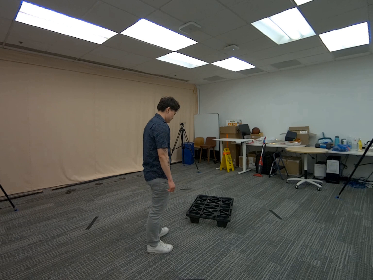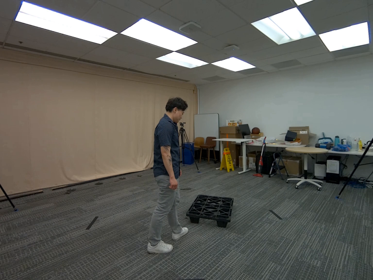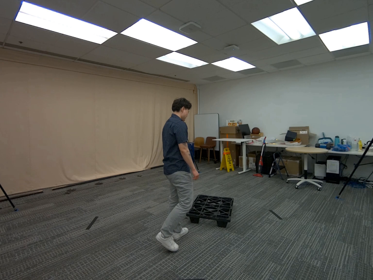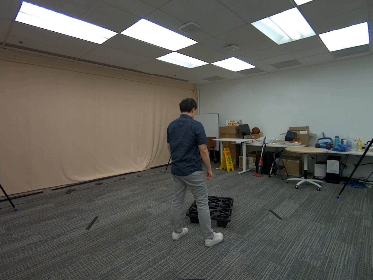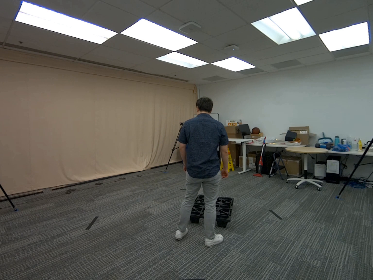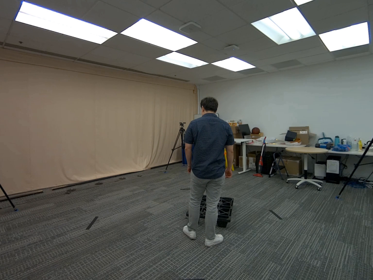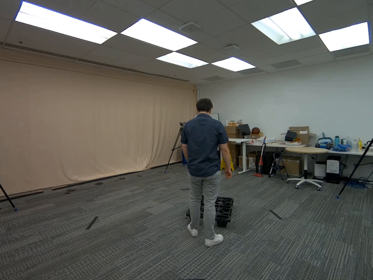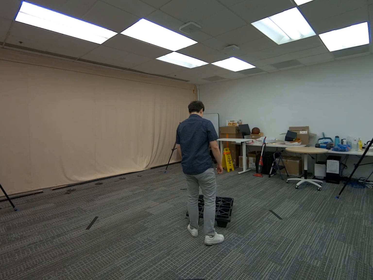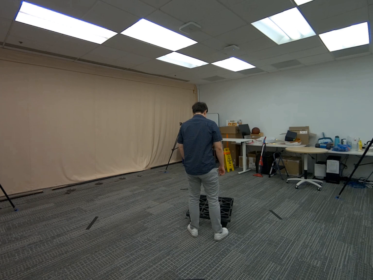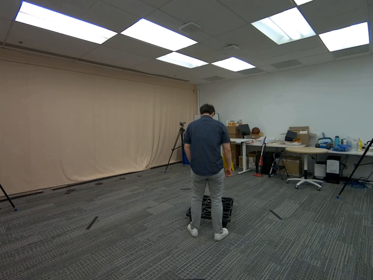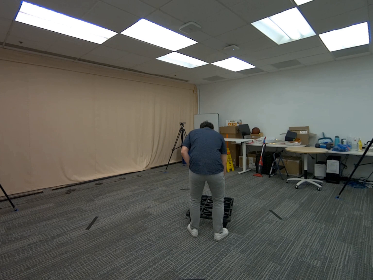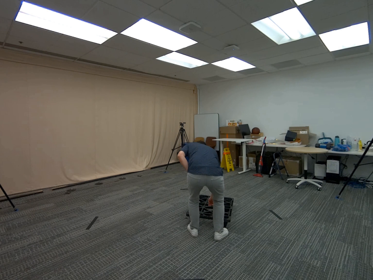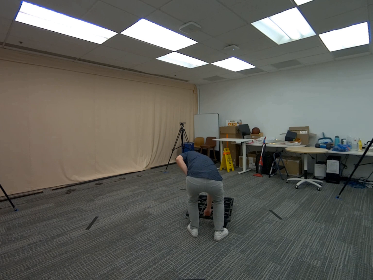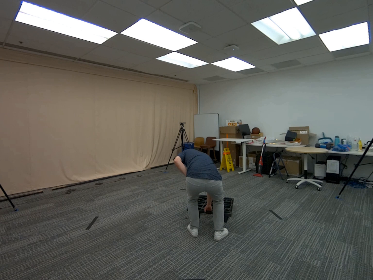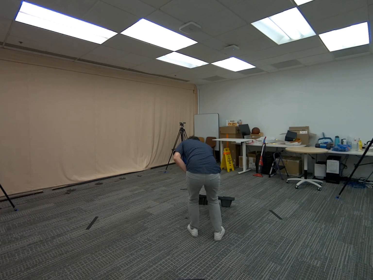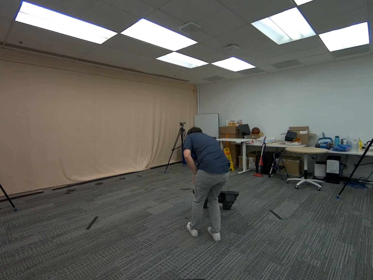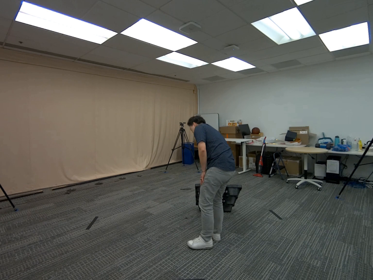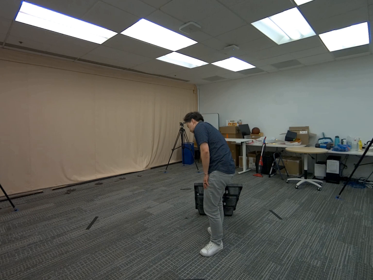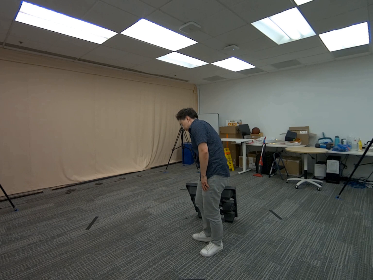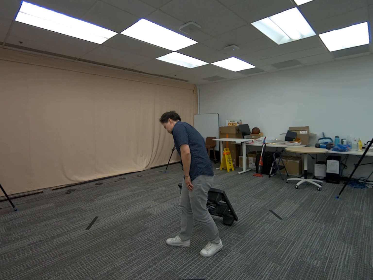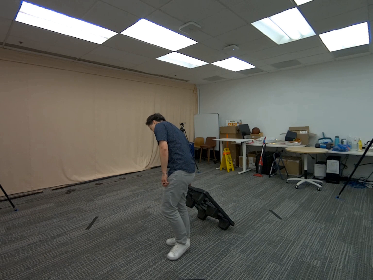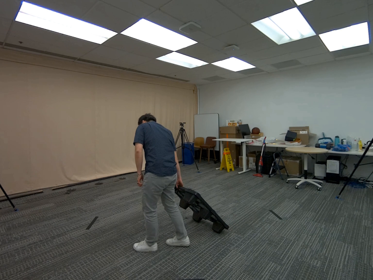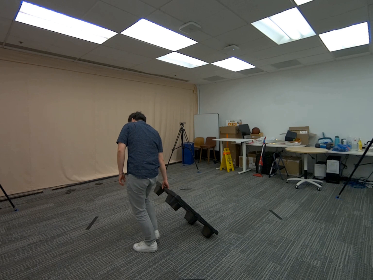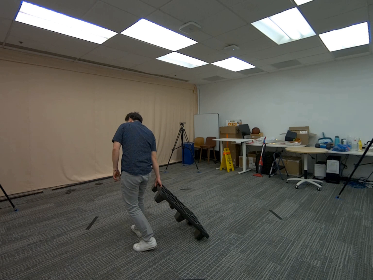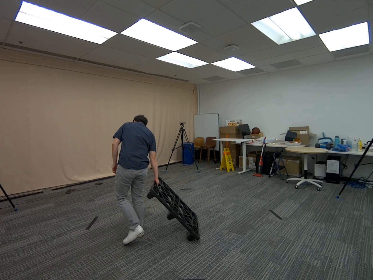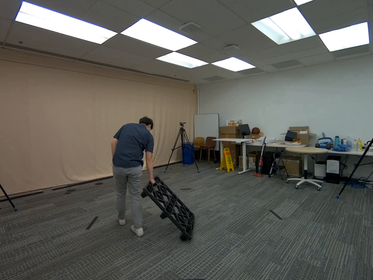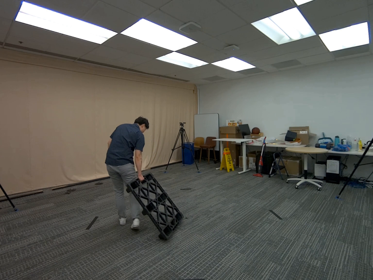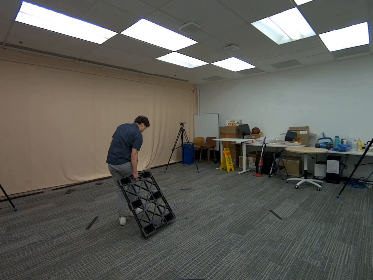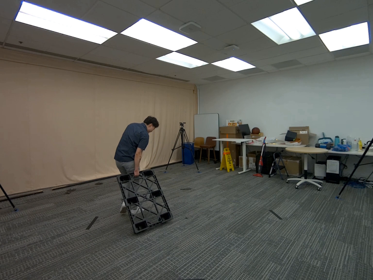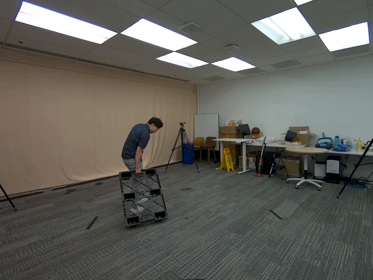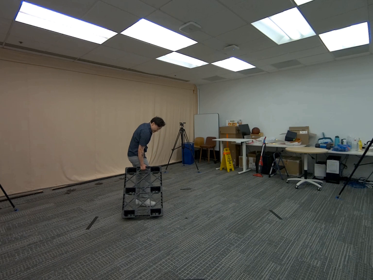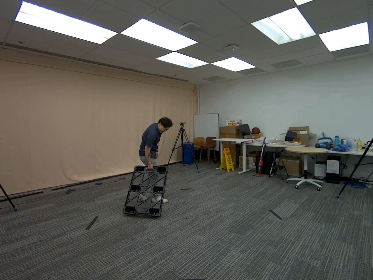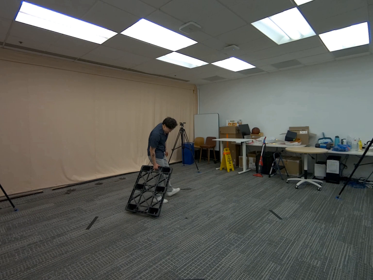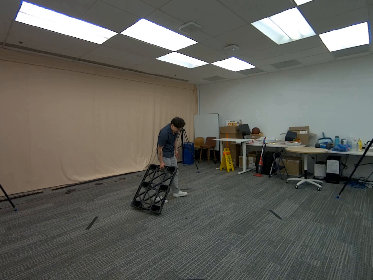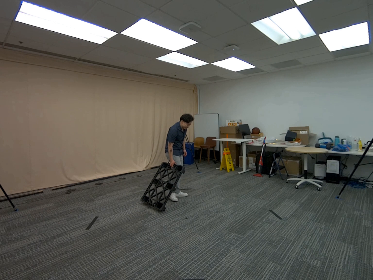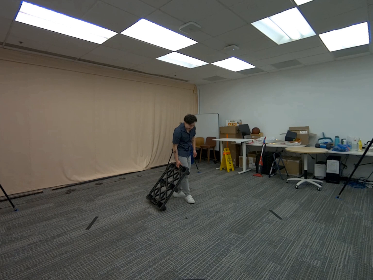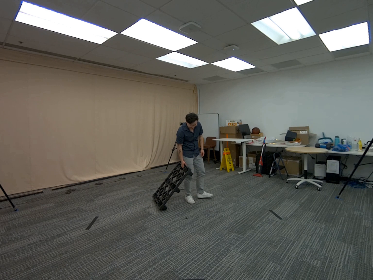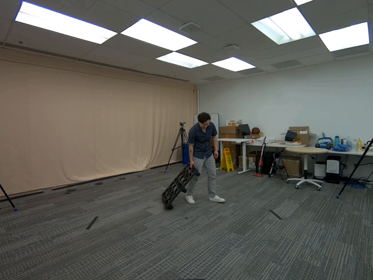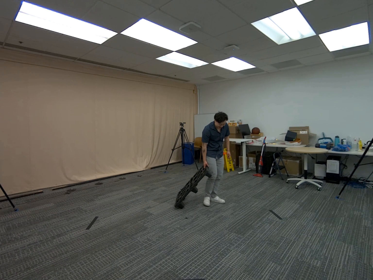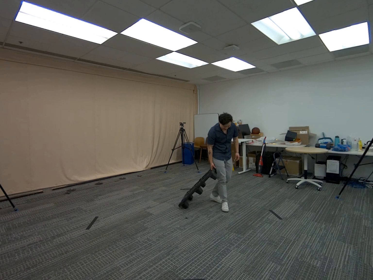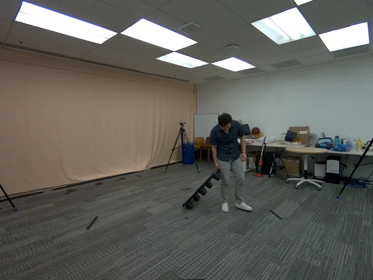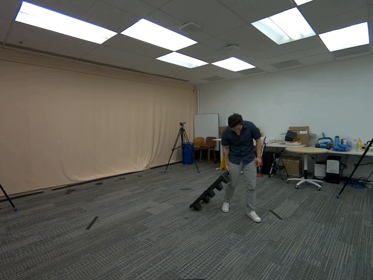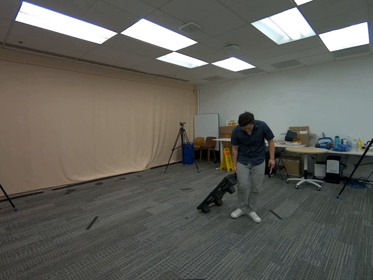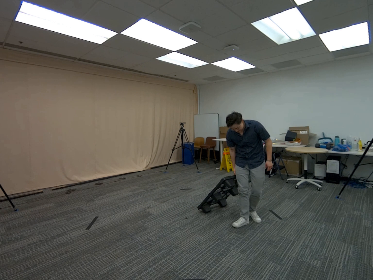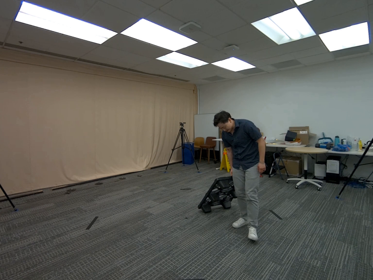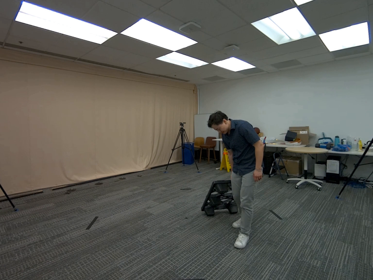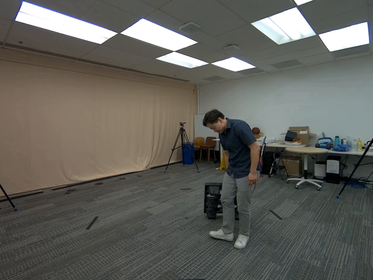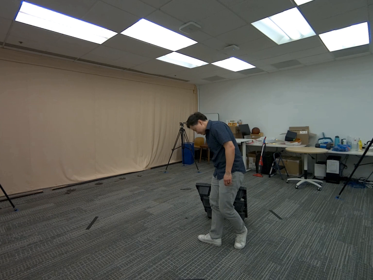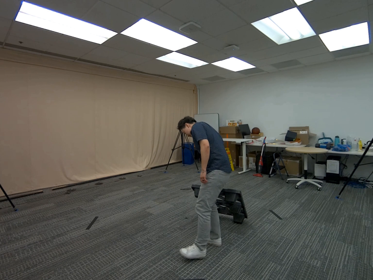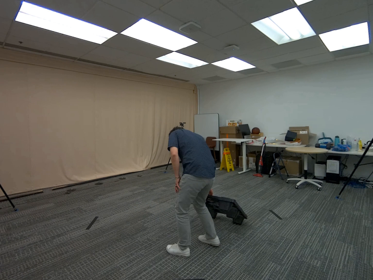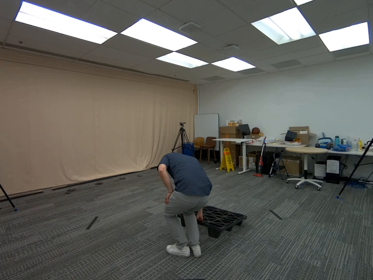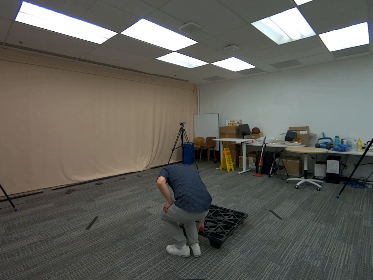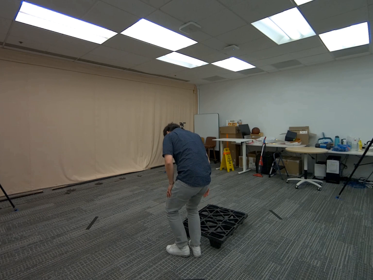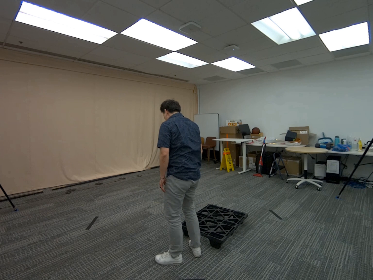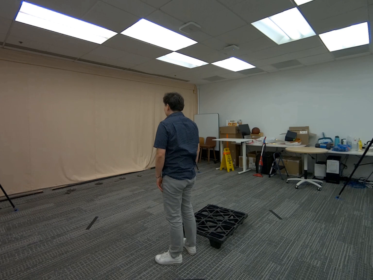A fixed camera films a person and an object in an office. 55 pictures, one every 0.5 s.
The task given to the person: Walk over to the platform on the ground and pull the platform towards you continously.
